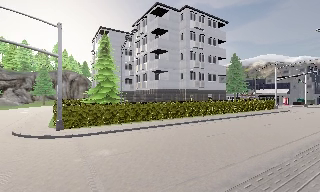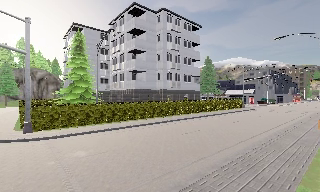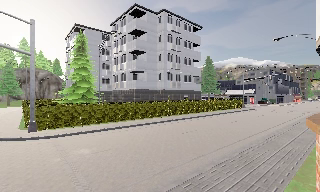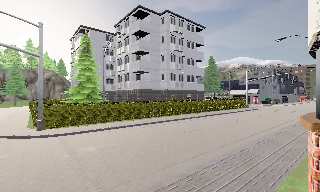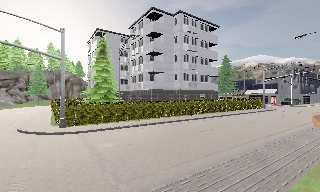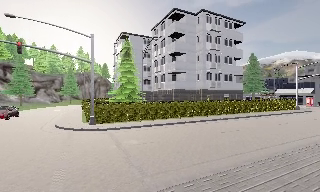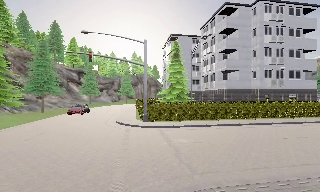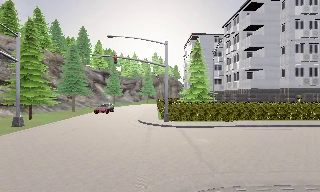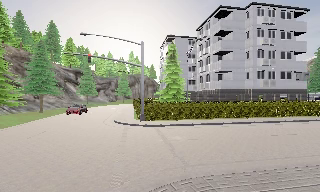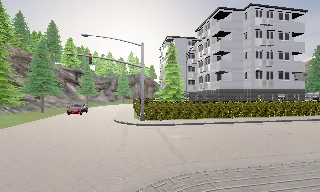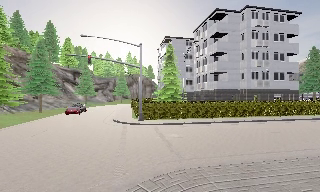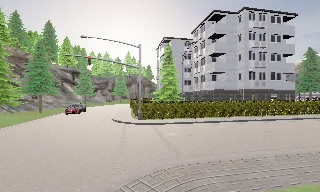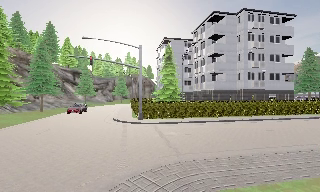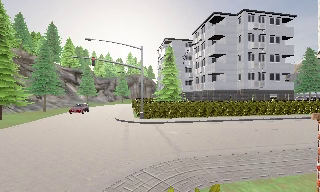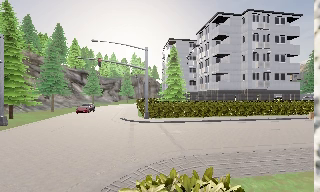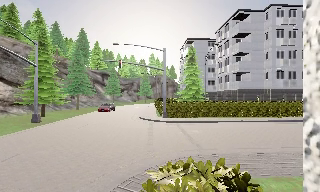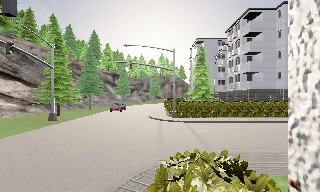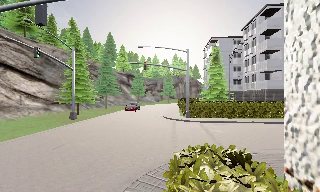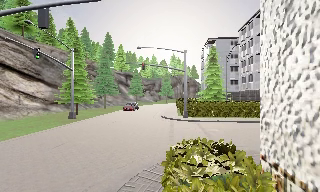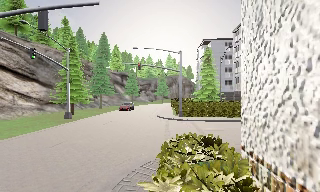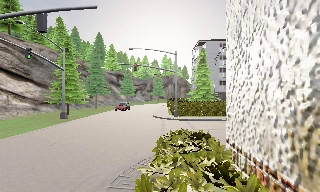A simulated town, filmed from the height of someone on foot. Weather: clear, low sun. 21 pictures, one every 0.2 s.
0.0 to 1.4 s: The scene slides to the right, as the camera pans about 30 degrees to its left. It travels backward, about 2 m.
1.4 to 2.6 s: The camera travels backward, about 2 m, so what stands in front gets smaller.
2.6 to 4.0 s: The scene slides to the right, as the camera pans about 10 degrees to its left. It travels backward, about 2 m, so what stands in front gets smaller.
The film runs backward here.
